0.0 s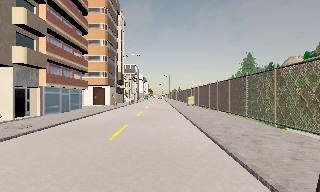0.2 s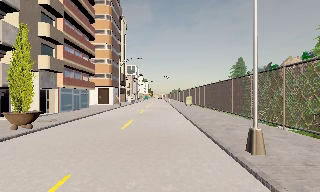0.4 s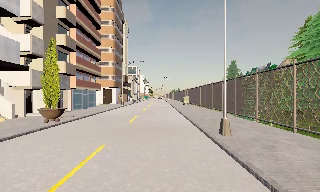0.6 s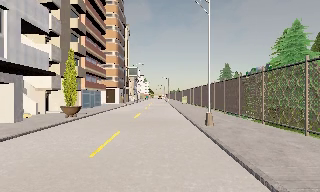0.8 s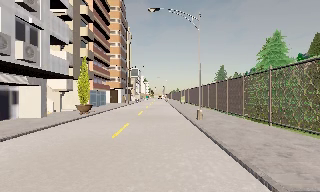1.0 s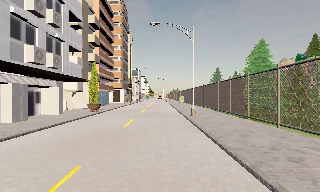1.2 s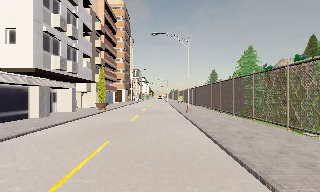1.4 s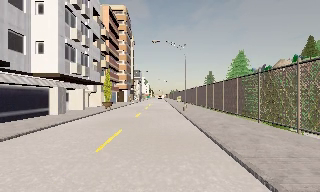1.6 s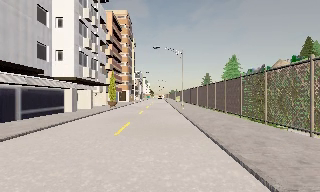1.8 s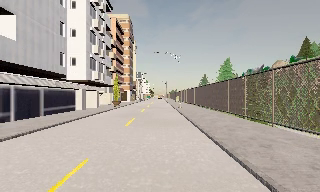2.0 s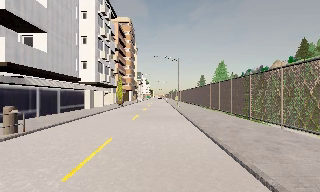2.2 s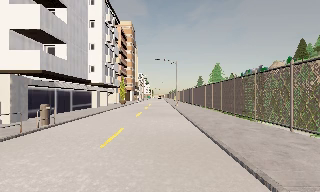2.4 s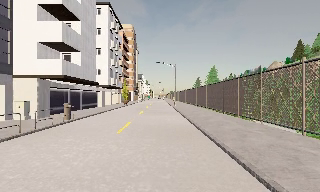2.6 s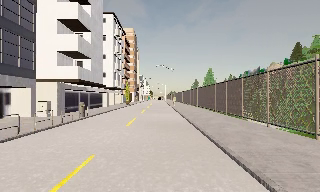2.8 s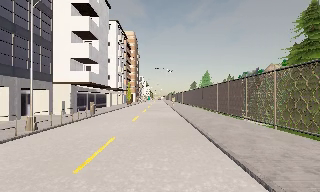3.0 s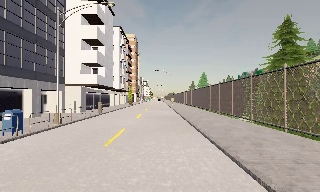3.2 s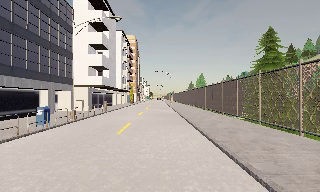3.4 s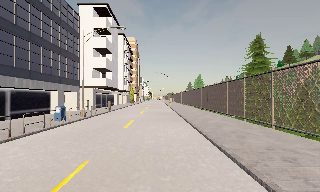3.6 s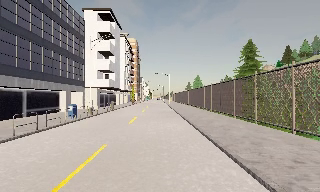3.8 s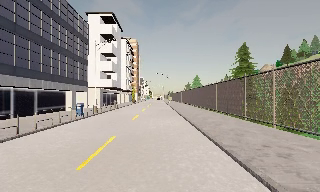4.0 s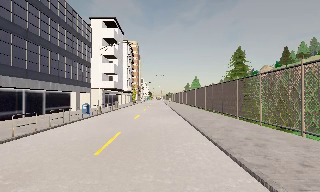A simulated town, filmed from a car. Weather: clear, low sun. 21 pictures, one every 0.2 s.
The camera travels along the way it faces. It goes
backward.
0.0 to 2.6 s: The camera travels backward, about 30 m, so what stands in front gets smaller.
2.6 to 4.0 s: The camera travels backward, about 12 m, so what stands in front gets smaller. It loses speed.
The film runs backward here.
